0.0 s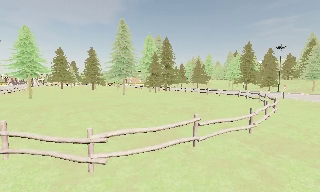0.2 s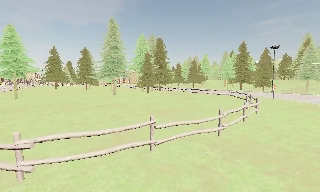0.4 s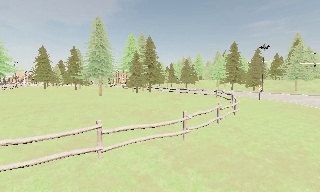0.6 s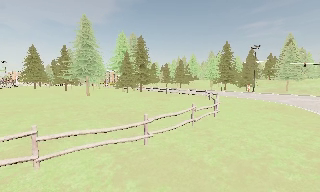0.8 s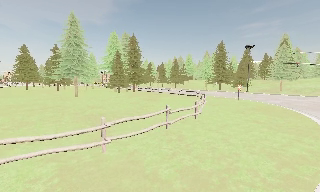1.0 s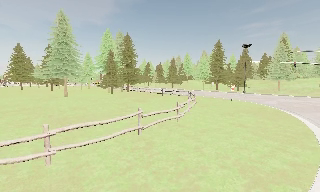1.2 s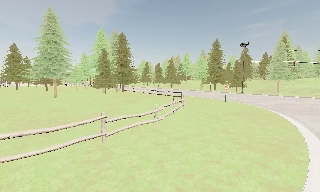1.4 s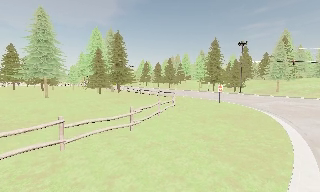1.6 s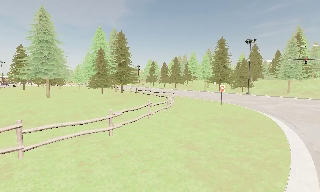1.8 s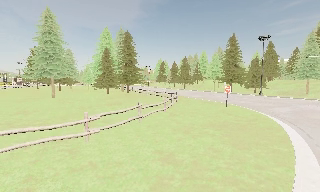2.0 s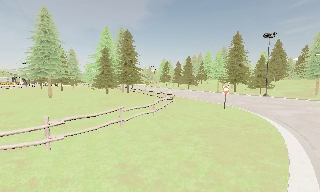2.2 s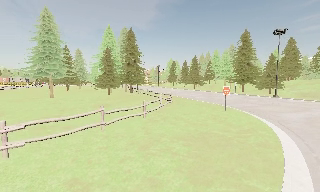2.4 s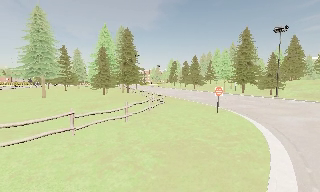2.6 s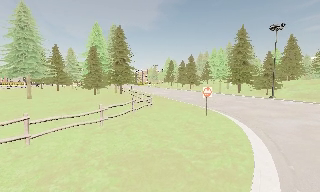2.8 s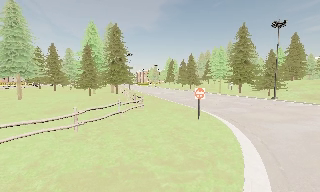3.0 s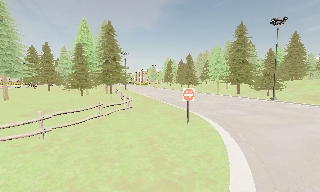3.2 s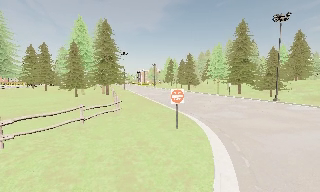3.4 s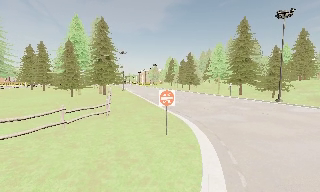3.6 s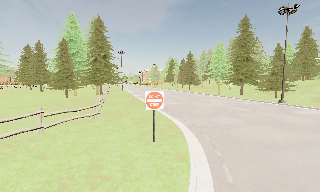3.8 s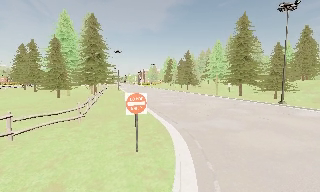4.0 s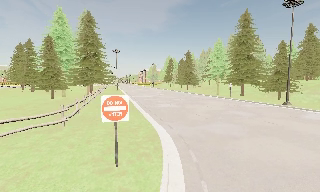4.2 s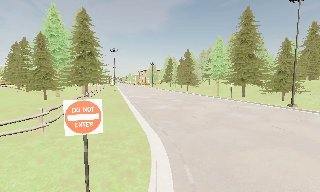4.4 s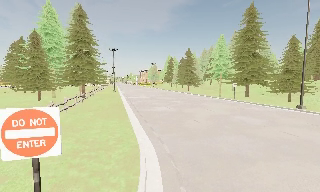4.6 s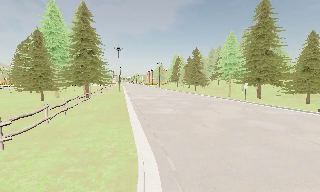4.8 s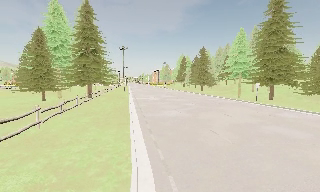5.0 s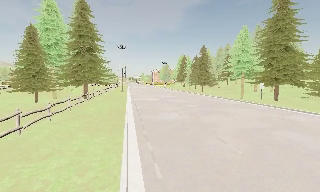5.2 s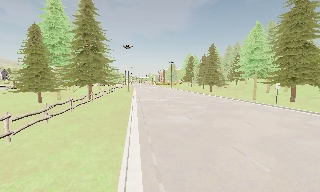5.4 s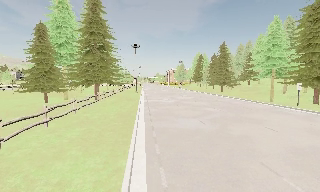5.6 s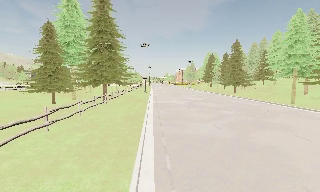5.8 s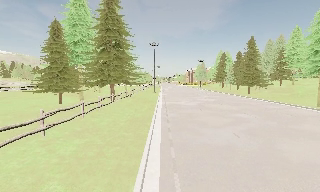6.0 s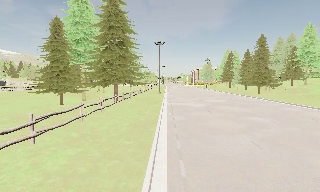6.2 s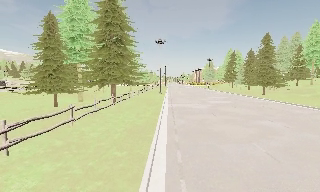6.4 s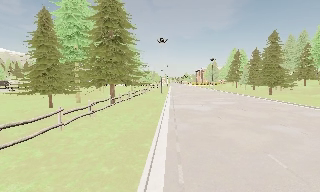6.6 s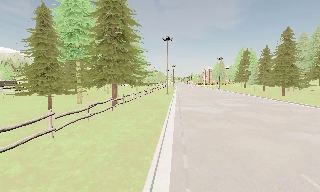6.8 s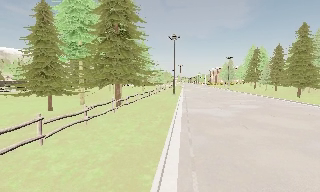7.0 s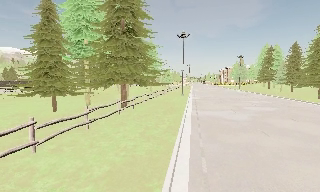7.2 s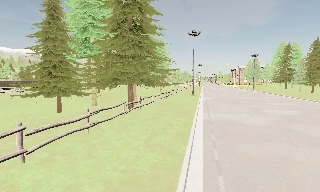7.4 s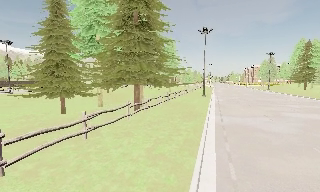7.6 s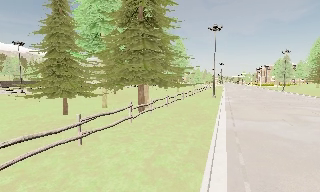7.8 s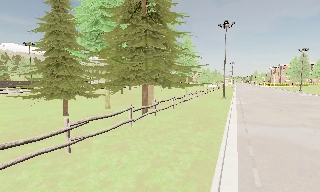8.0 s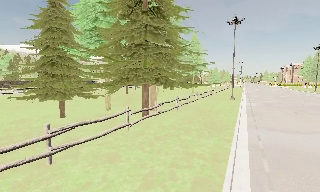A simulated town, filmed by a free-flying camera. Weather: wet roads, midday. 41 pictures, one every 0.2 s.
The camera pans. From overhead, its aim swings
counterclockwise.
0.0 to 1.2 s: The camera travels to its right and forward, about 10 m, so close, fixed things drift to the left.
1.2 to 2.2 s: The camera pans to its left, which is counterclockwise from overhead, by about 15 degrees. It travels to its right and forward, about 8 m, so close, fixed things drift to the left.
2.2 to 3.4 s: The camera travels forward and to its right, about 9 m, so what stands in front looms larger.
3.4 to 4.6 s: The camera travels forward, about 7 m, so what stands in front looms larger.
4.6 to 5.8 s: The scene slides to the right, as the camera pans about 15 degrees to its left. It travels forward, about 7 m, so what stands in front looms larger.
5.8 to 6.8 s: The camera travels forward, about 6 m, so what stands in front looms larger.
6.8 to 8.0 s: The camera pans to its left, which is counterclockwise from overhead, by about 20 degrees. It travels forward, about 6 m, so what stands in front looms larger.
The film runs forward here.
